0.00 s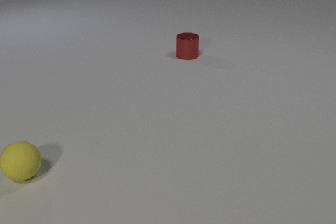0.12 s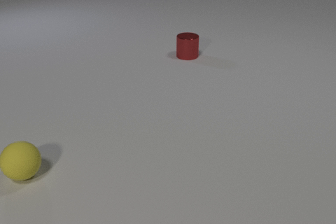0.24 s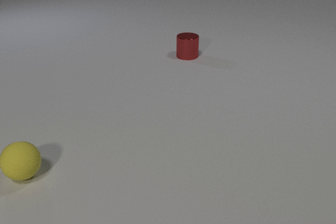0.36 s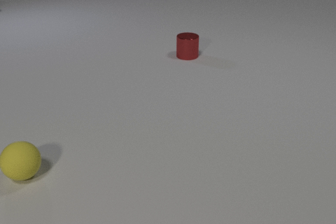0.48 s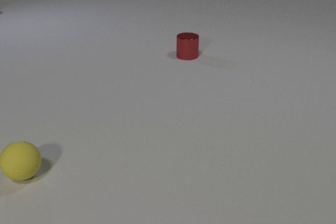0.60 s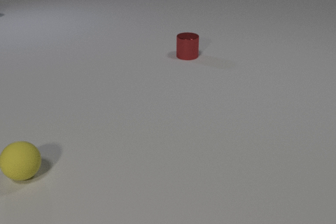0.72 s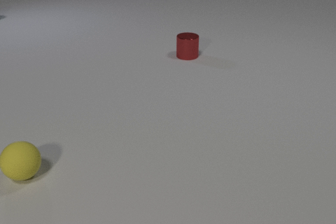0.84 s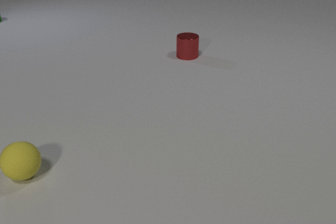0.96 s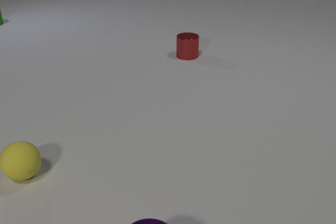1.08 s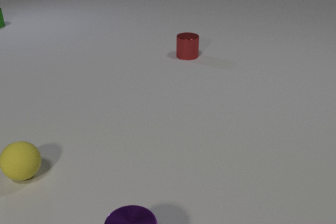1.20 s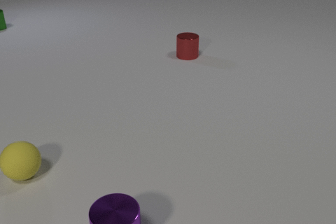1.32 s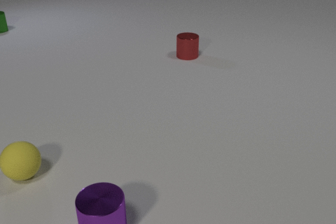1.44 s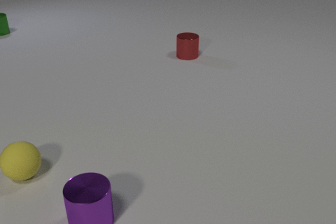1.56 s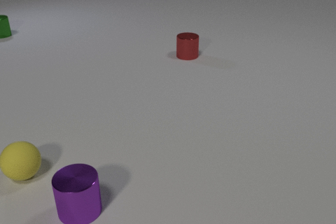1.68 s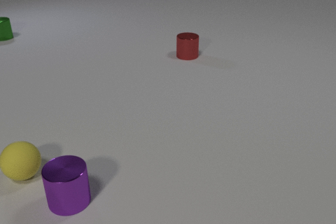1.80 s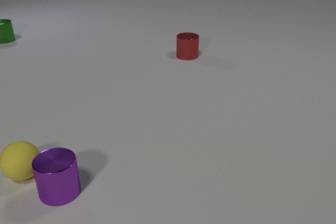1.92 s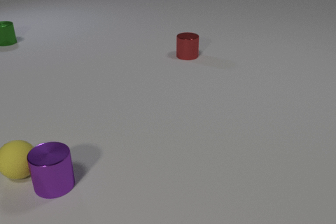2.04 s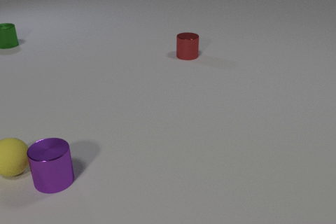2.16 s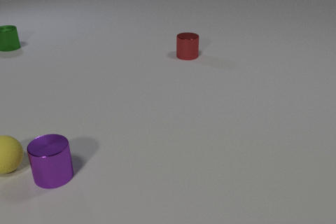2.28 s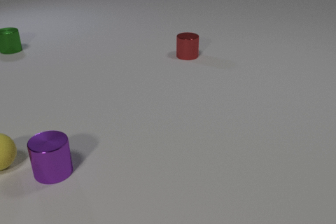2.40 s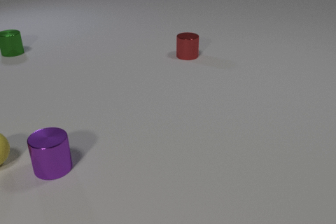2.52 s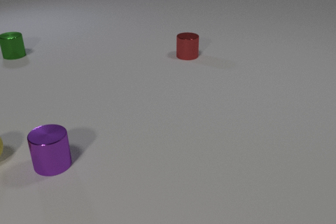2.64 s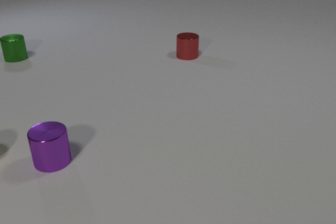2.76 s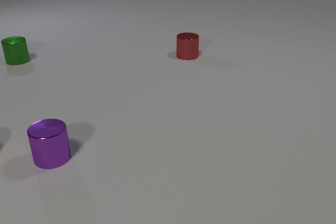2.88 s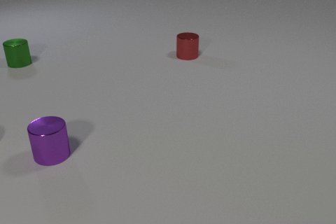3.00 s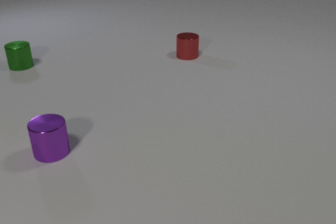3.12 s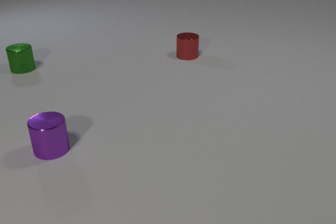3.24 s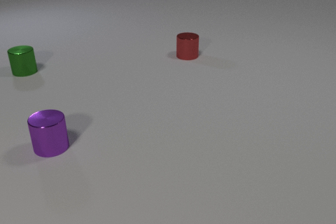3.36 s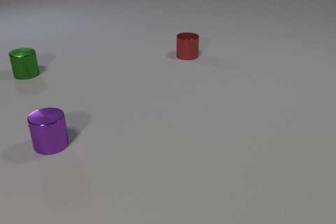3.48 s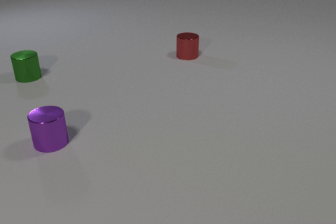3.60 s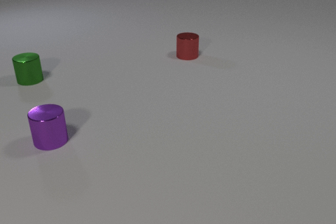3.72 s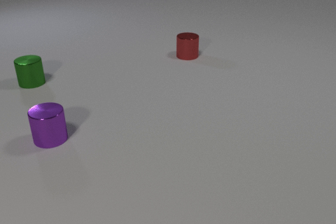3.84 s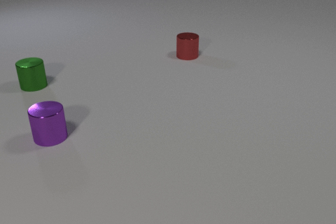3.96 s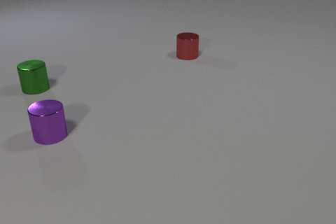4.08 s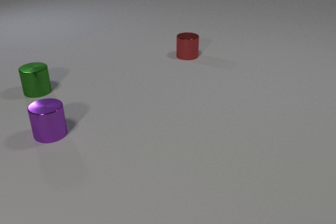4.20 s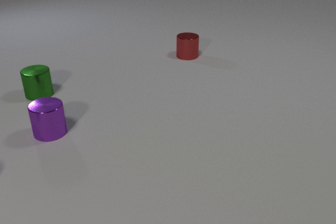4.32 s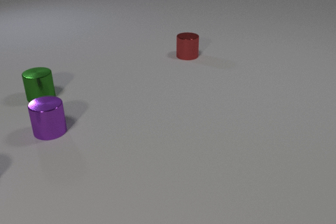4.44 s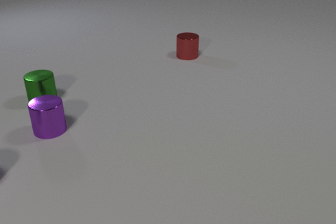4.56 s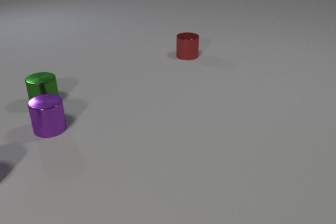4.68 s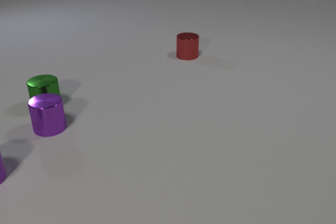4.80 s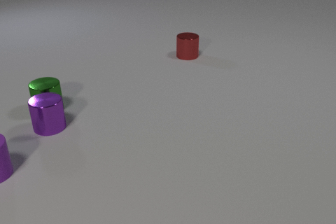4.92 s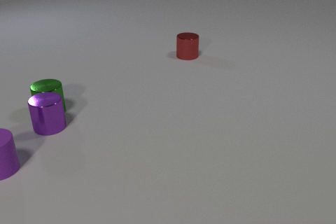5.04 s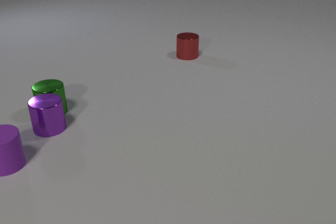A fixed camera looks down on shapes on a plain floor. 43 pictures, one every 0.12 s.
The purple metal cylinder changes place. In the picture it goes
away from the camera.
The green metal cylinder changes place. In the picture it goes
toward the camera.
0.00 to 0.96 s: The purple metal cylinder comes in at the bottom edge. The green metal cylinder comes in at the left edge, slides toward the camera.
0.96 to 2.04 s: The purple metal cylinder slides away from the camera and to the left. The yellow rubber sphere rolls away from the camera and to the left. The green metal cylinder slides toward the camera. The purple metal cylinder and the yellow rubber sphere collide.
2.04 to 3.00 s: The purple metal cylinder slides away from the camera. The yellow rubber sphere rolls away from the camera and to the left, leaves at the left edge. The green metal cylinder slides toward the camera.
3.00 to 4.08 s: The purple metal cylinder slides away from the camera. The green metal cylinder slides toward the camera.
4.08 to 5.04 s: The purple metal cylinder slides away from the camera. The green metal cylinder slides toward the camera. The purple rubber cylinder comes in at the left edge, slides to the right and away from the camera. The purple metal cylinder and the green metal cylinder collide.
Are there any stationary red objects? yes.
How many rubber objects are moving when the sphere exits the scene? 0.
Are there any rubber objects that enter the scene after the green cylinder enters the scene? yes.
